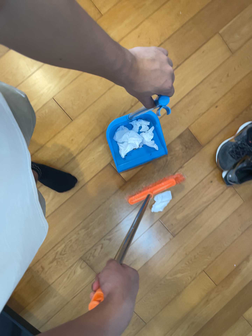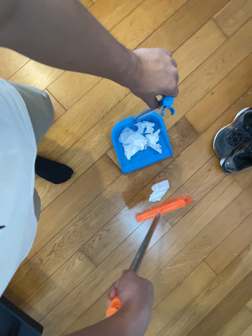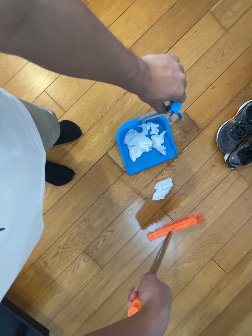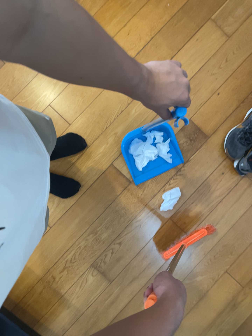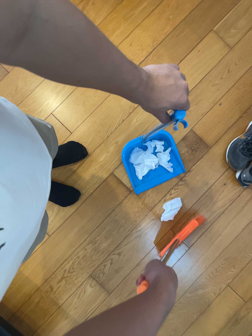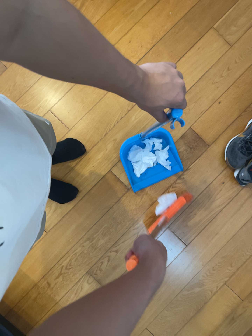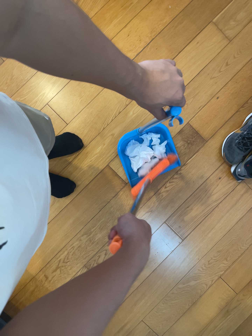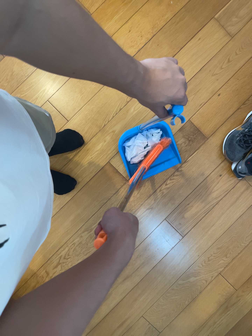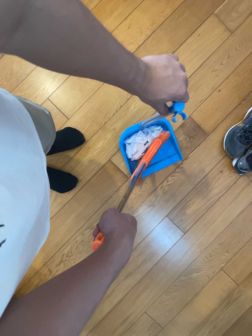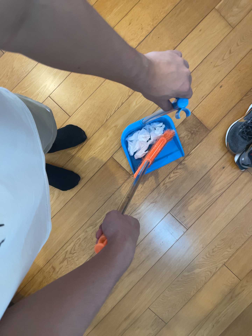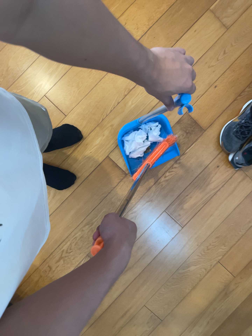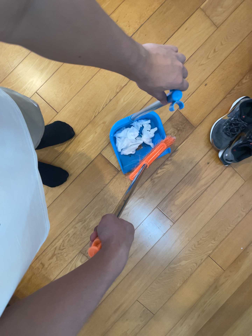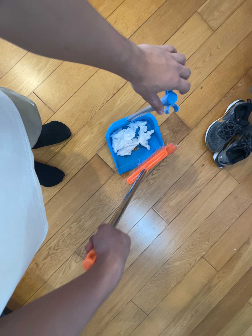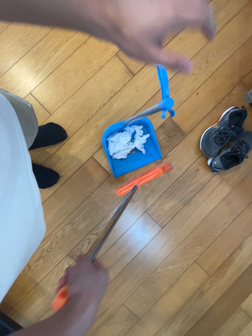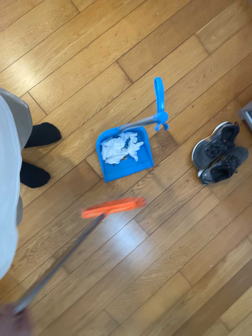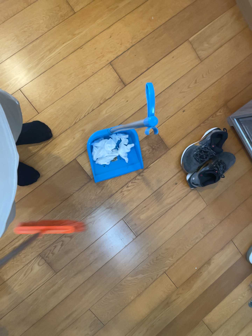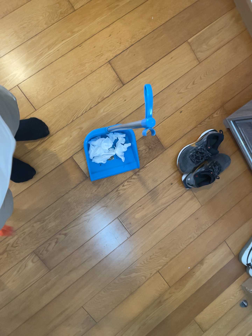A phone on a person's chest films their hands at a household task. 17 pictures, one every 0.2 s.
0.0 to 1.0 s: The camera travels to its right and toward the bottom of its view, about 16 cm.
1.0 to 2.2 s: The camera shifts only a little, or ends up much as it began.
2.2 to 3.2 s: The camera rolls about its line of sight by about 10 degrees, and the scene rotates clockwise.
The film runs forward here.
